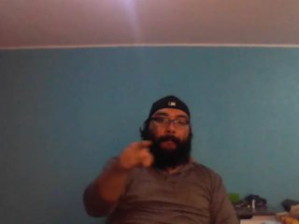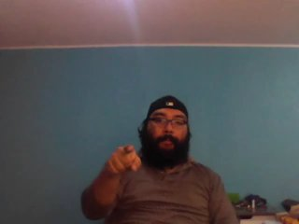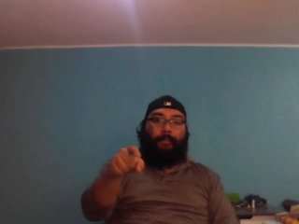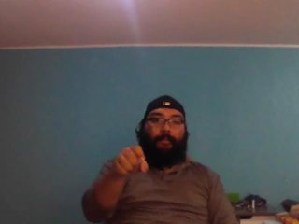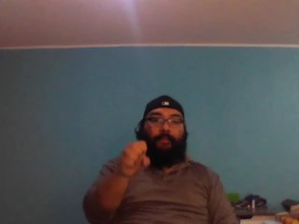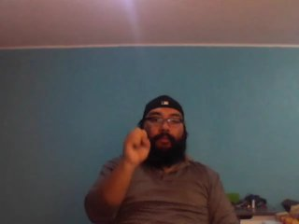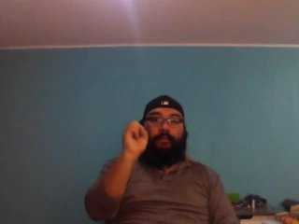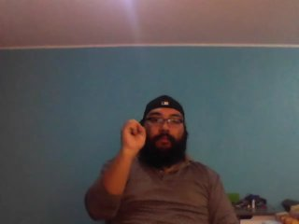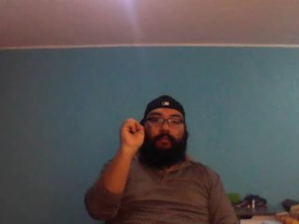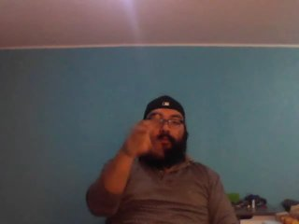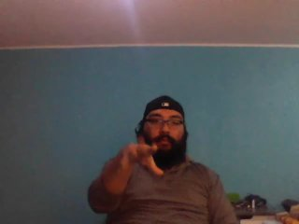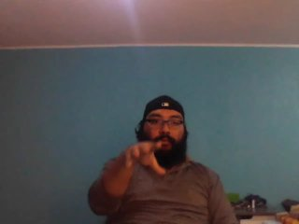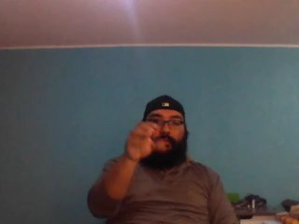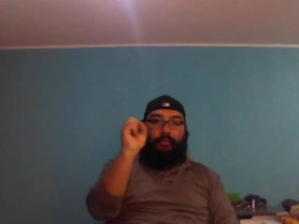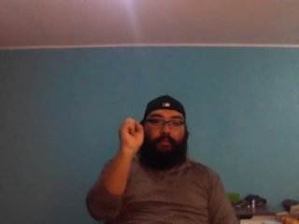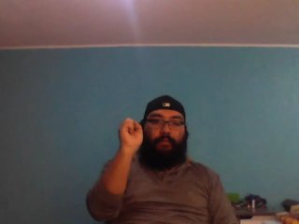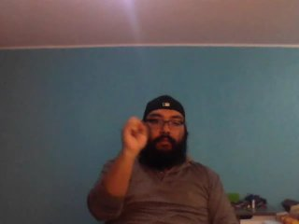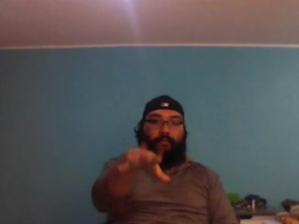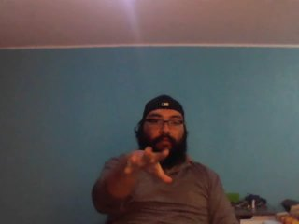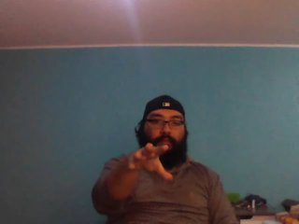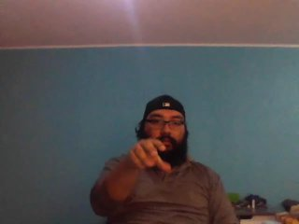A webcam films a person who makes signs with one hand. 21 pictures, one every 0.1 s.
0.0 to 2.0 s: Open twice.
